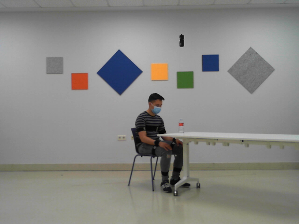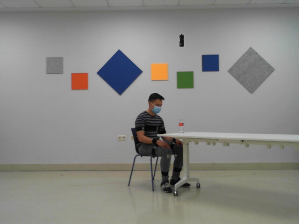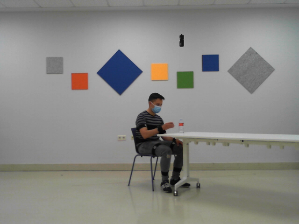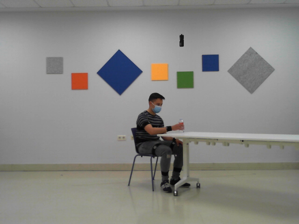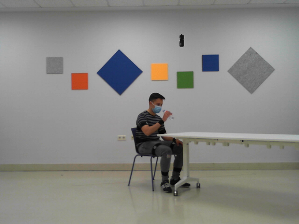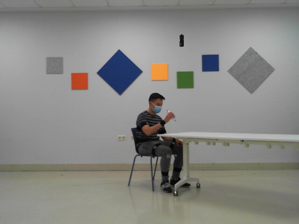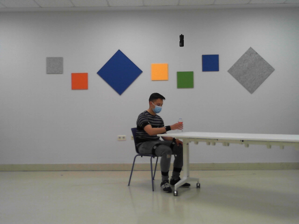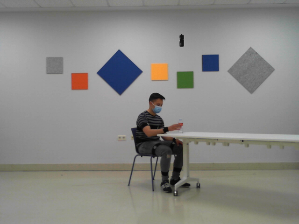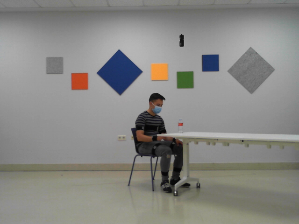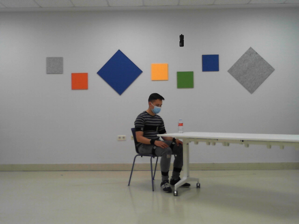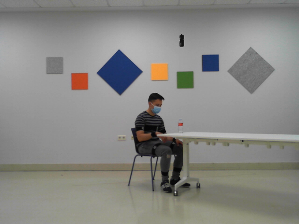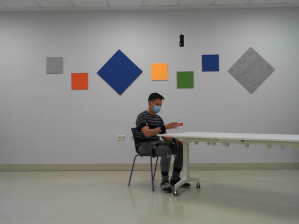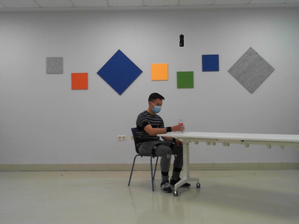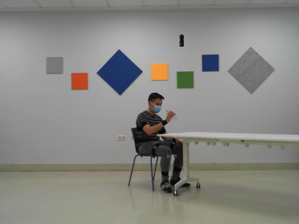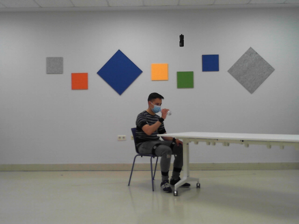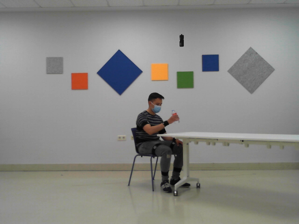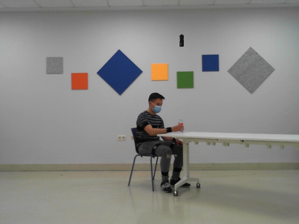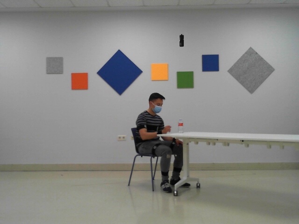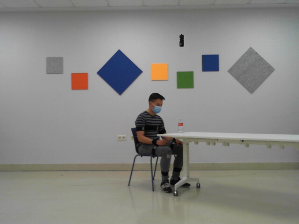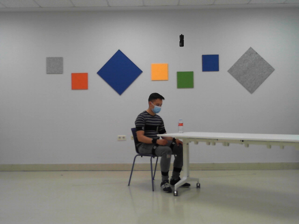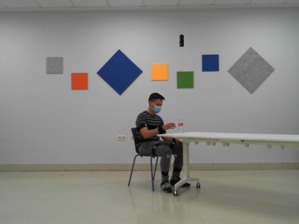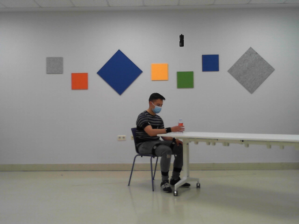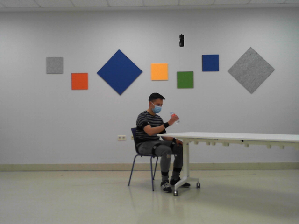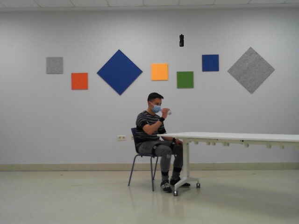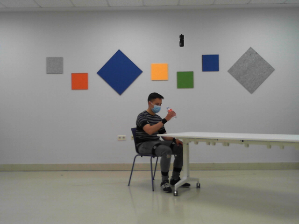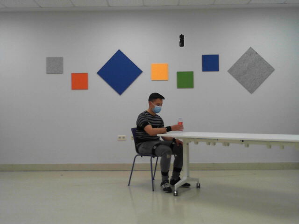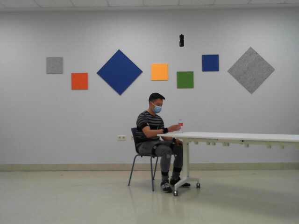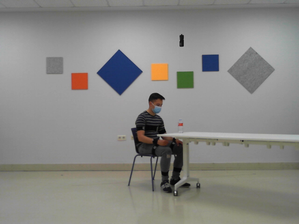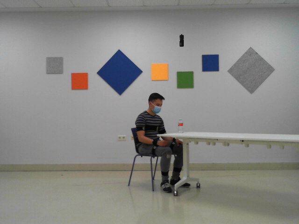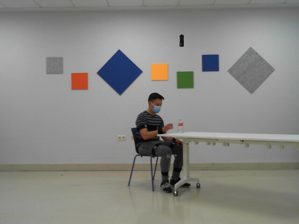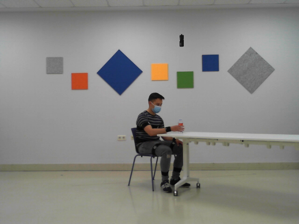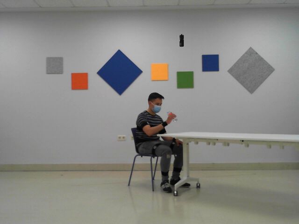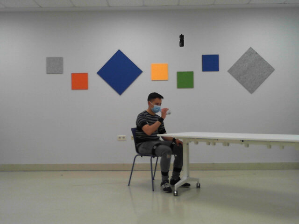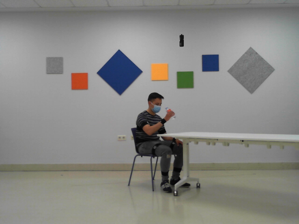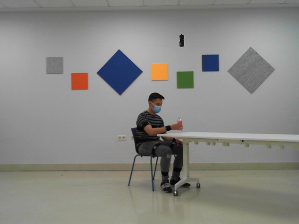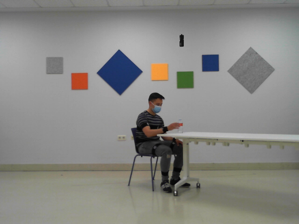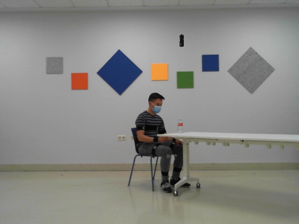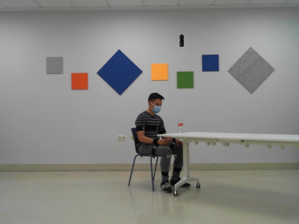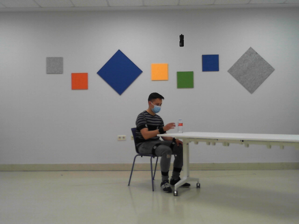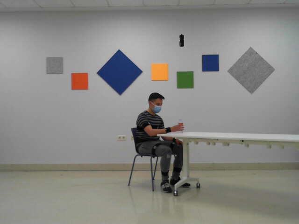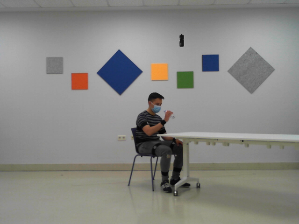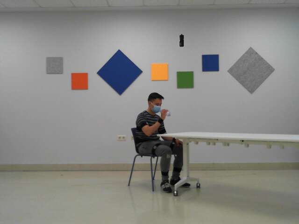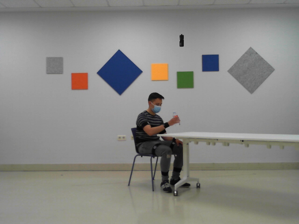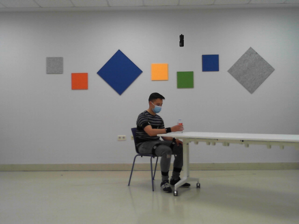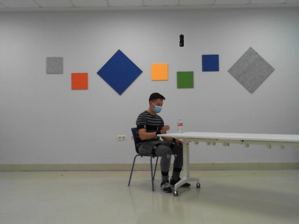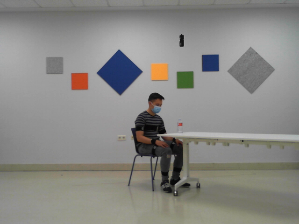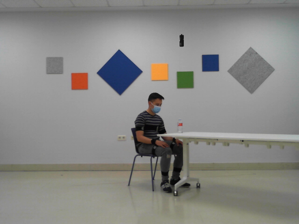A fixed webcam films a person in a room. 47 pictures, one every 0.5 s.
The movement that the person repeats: Drink from a bottle, right hand.
